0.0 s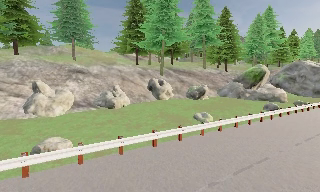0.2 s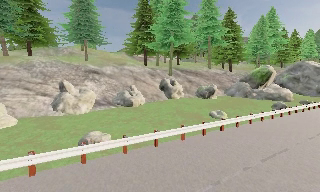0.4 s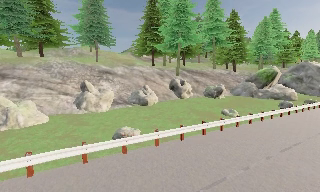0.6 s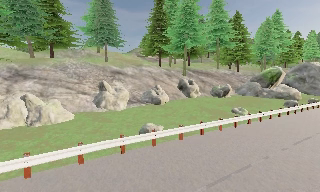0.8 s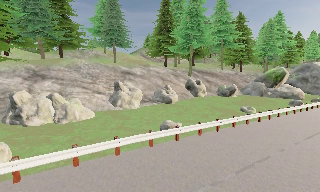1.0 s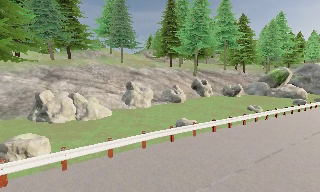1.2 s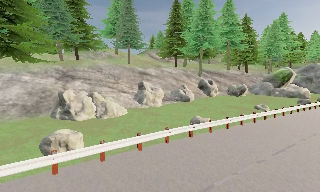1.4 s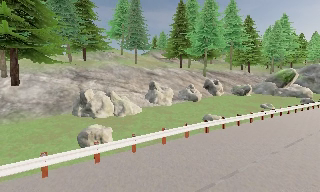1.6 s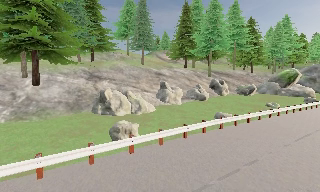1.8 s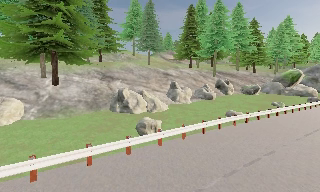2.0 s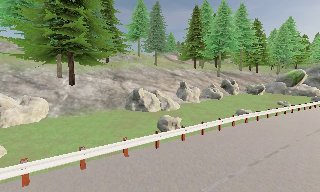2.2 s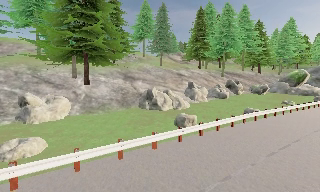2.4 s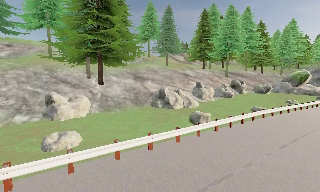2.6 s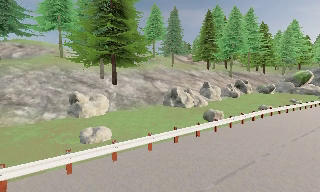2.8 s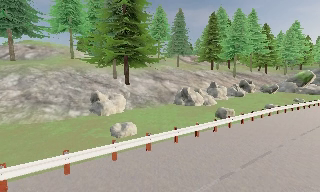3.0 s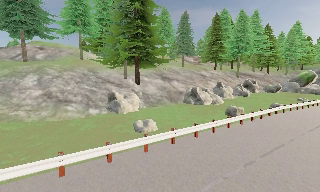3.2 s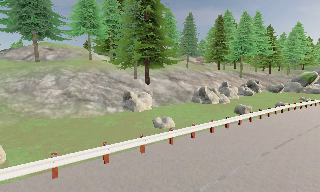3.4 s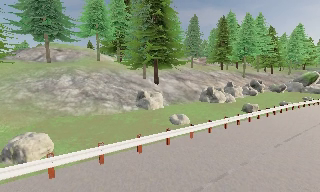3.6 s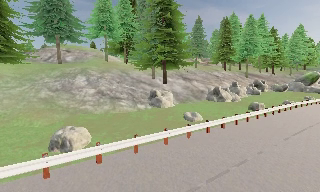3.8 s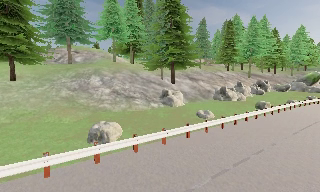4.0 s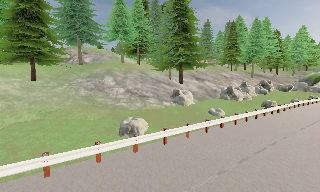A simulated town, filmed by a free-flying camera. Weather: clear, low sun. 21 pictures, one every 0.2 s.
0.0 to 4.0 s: The camera travels to its left and backward, about 30 m, so close, fixed things drift to the right.
The film runs backward here.
